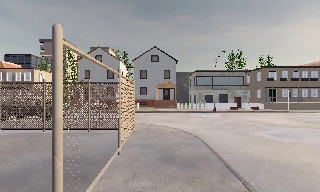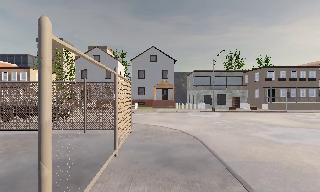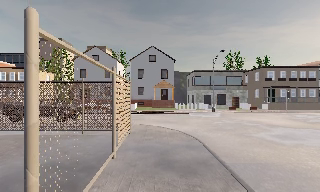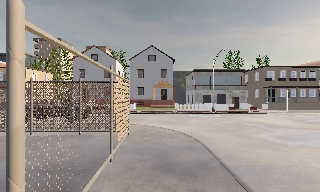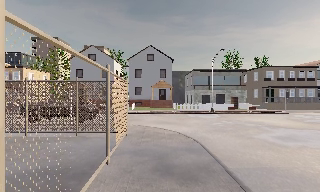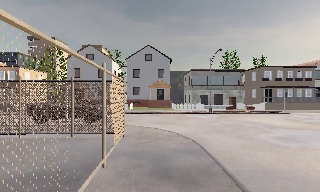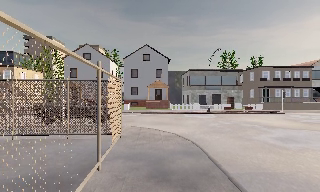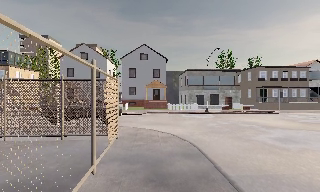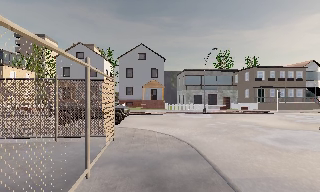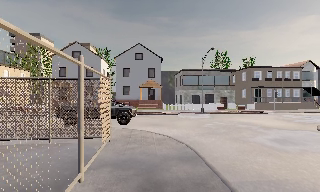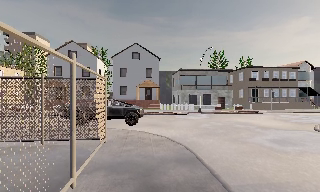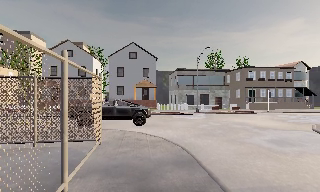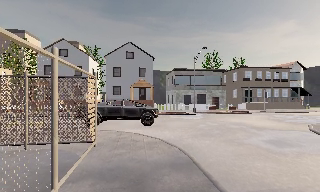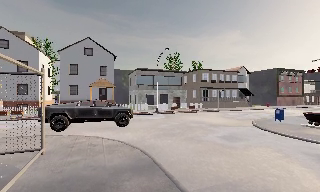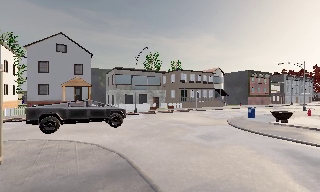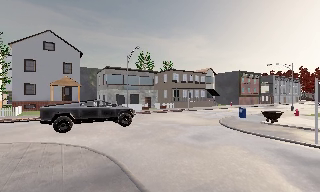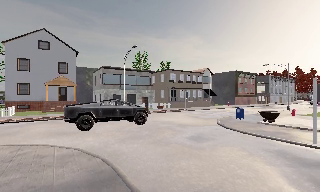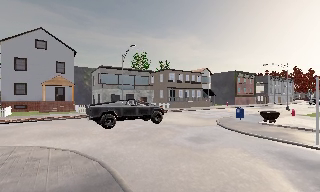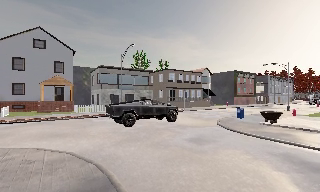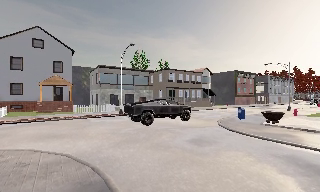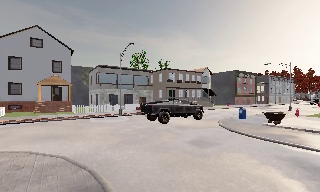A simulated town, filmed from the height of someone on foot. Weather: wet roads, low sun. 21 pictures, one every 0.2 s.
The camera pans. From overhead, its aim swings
clockwise.
The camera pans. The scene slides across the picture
to the left.
0.0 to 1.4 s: The camera travels forward, about 1.5 m, so what stands in front looms larger.
1.4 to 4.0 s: The camera swings to its right by about 30 degrees, and the scene slides to the left. It travels forward, about 2.5 m, so what stands in front looms larger.
The film runs forward here.
